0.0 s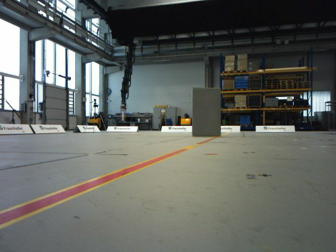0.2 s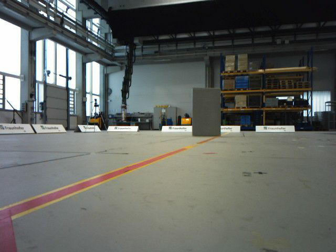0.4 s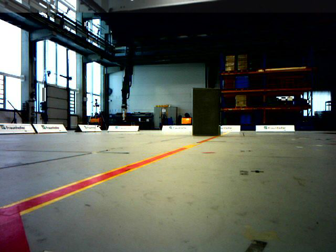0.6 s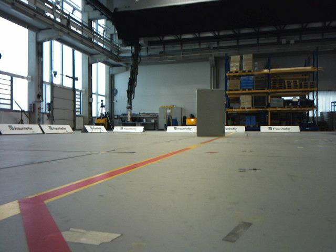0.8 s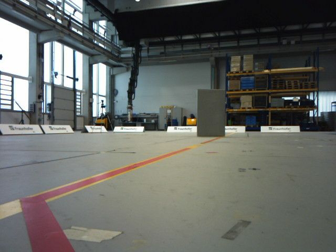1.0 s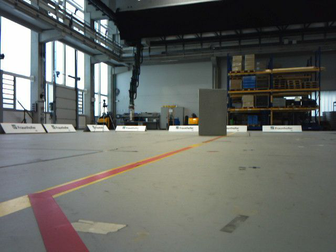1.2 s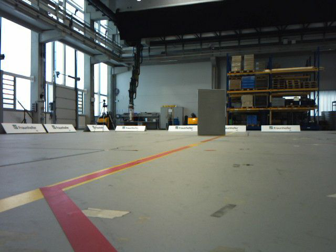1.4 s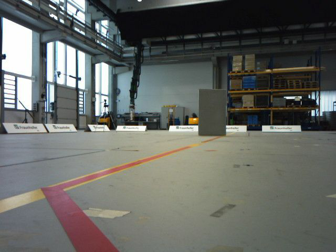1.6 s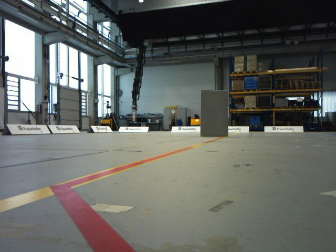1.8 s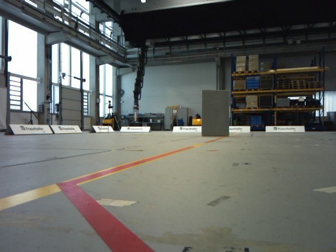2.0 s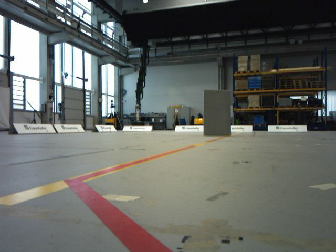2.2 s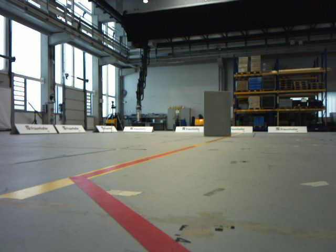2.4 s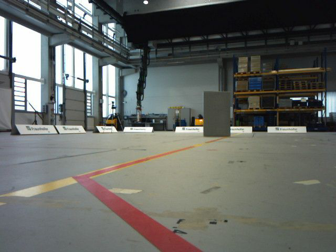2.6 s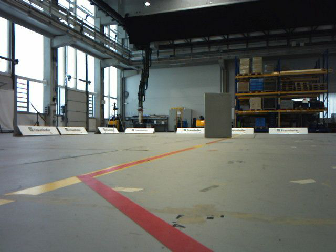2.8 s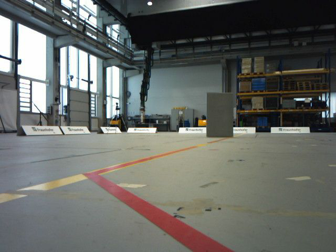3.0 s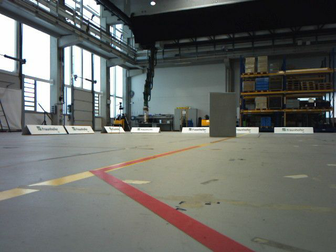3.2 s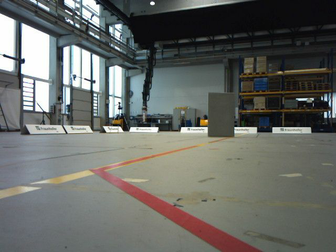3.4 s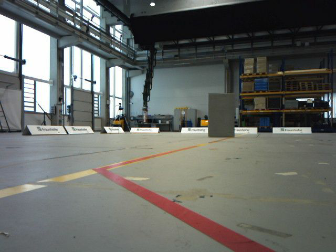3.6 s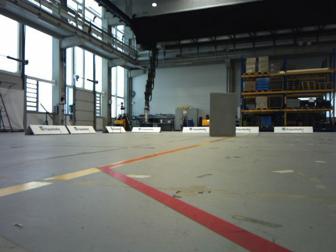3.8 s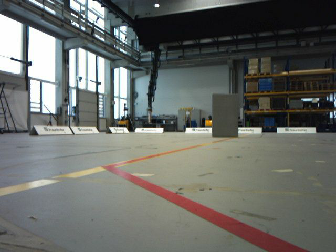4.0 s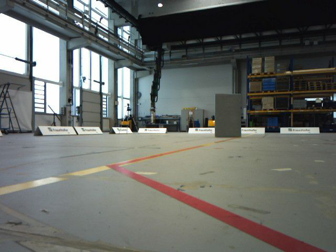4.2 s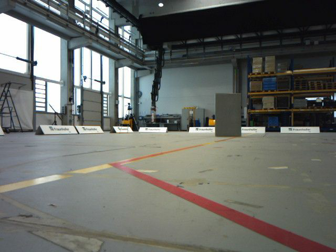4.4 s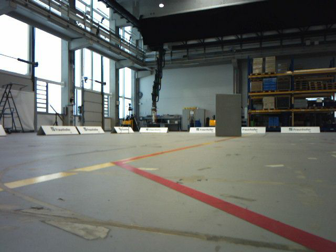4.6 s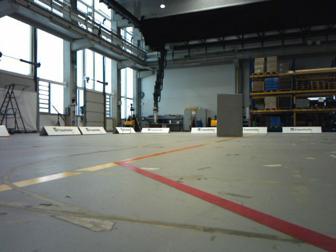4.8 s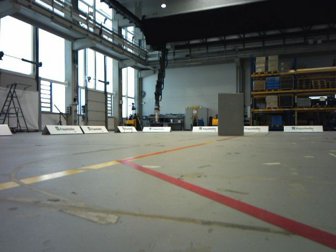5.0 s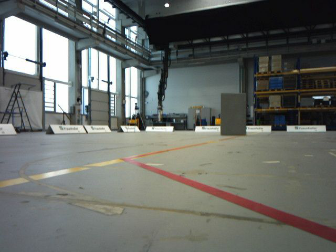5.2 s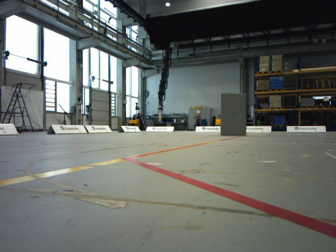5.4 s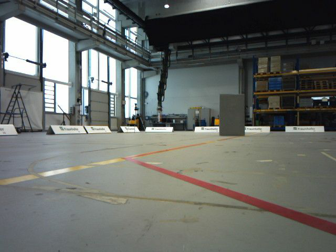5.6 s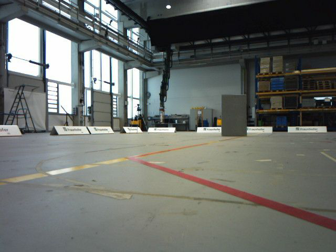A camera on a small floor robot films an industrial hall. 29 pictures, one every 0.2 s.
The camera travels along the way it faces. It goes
backward.
0.0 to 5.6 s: The camera travels backward, about 1.2 m, so what stands in front gets smaller.
The film runs backward here.
